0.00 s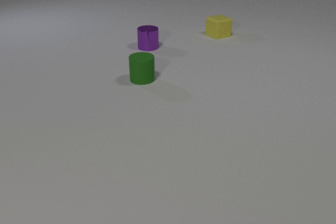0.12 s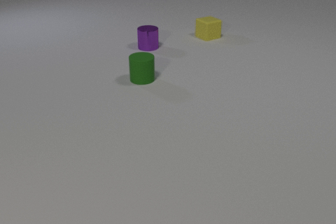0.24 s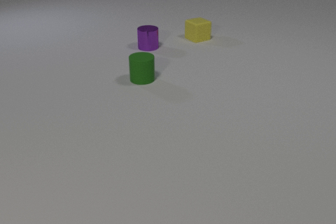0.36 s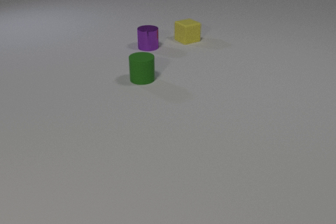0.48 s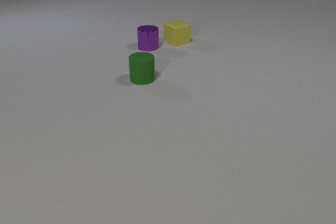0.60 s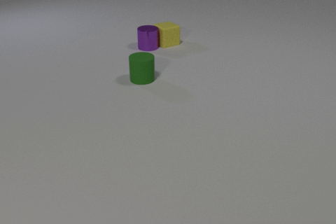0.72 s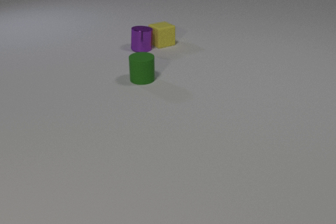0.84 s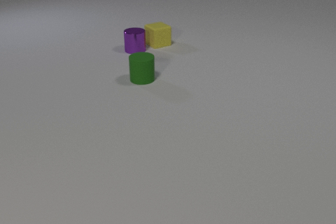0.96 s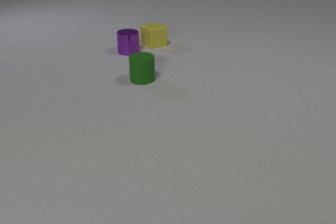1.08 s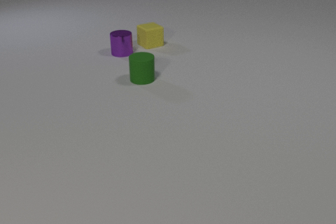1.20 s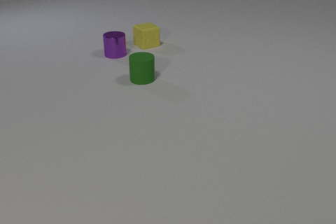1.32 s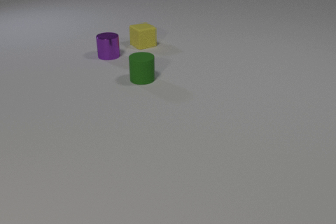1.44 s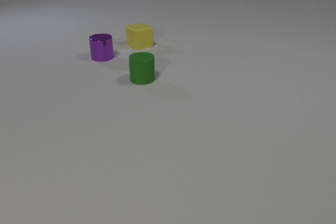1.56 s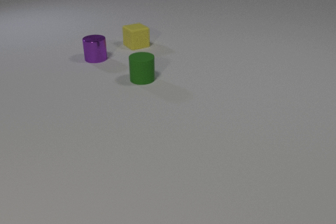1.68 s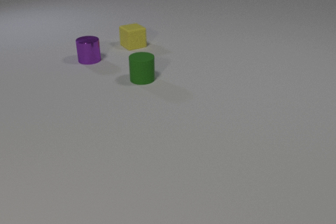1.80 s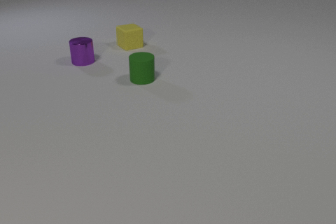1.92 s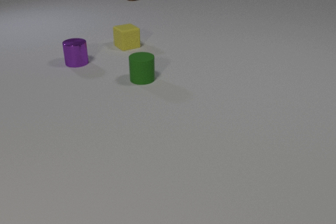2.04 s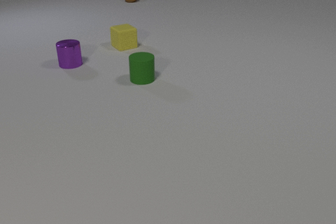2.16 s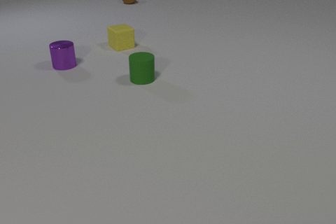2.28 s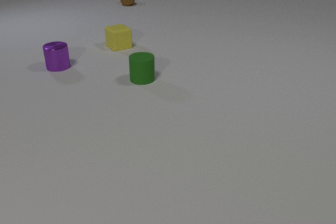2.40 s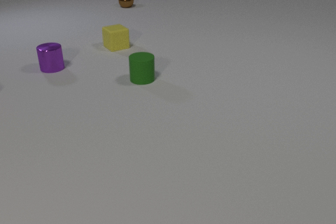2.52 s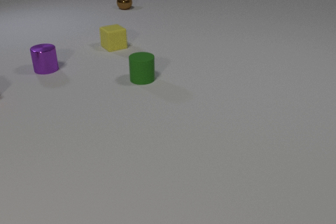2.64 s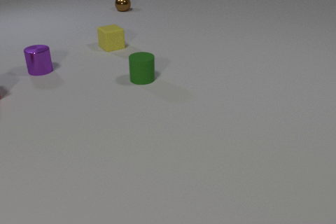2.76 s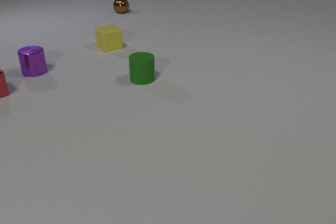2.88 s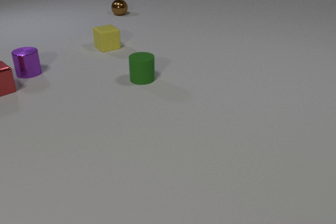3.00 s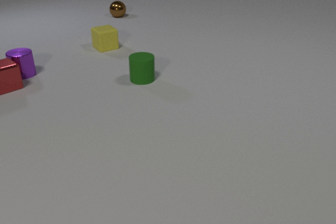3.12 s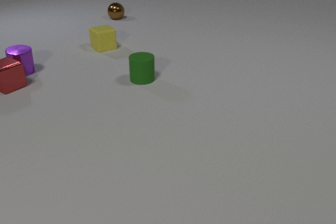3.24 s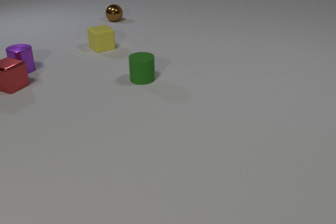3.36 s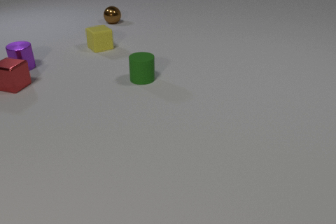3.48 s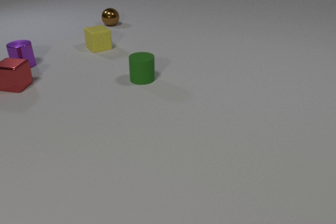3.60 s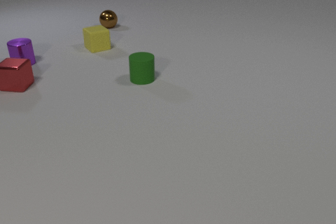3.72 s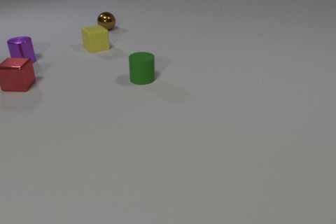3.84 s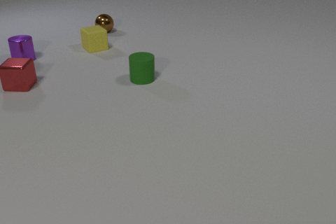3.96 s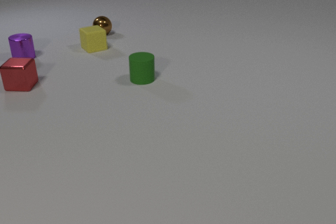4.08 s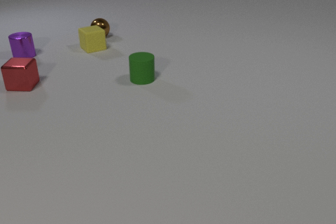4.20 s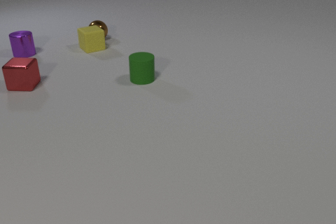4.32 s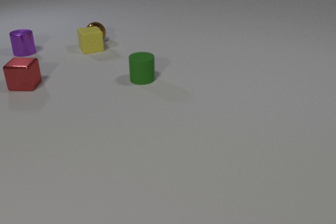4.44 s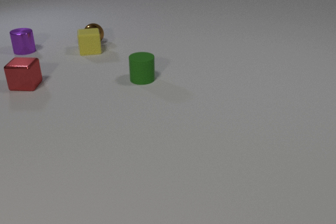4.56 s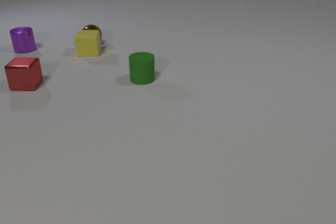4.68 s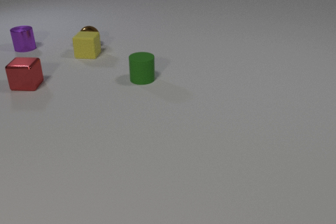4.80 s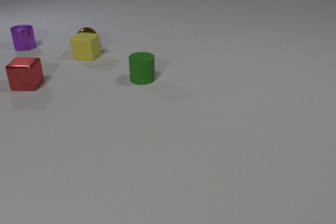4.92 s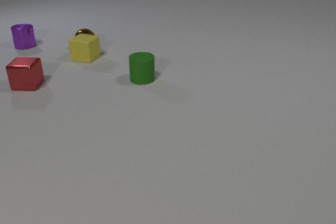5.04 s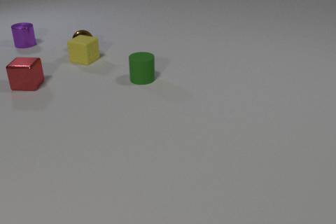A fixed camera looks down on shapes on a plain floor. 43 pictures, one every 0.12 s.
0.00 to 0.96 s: The yellow rubber cube slides to the left and toward the camera. The purple metal cylinder slides to the left and toward the camera. The yellow rubber cube and the purple metal cylinder collide.
0.96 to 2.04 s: The yellow rubber cube slides to the left. The purple metal cylinder slides to the left and toward the camera. The brown metal sphere comes in at the top edge, rolls toward the camera.
2.04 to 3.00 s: The yellow rubber cube slides to the left. The purple metal cylinder slides to the left. The brown metal sphere rolls toward the camera. The red metal cube comes in at the left edge, slides to the right and away from the camera.
3.00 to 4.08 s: The yellow rubber cube slides to the left. The purple metal cylinder slides away from the camera. The brown metal sphere rolls toward the camera. The red metal cube slides to the right, spins counterclockwise seen from above by about 45 degrees, its near face sliding to the right. The purple metal cylinder and the red metal cube collide.
4.08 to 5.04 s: The yellow rubber cube slides toward the camera, spins clockwise seen from above by about 60 degrees, its near face sliding to the left. The purple metal cylinder slides away from the camera. The brown metal sphere rolls toward the camera and to the left. The yellow rubber cube and the brown metal sphere collide.
Are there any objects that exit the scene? no.
What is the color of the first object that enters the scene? brown.
What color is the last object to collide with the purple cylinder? red.
